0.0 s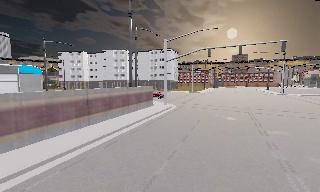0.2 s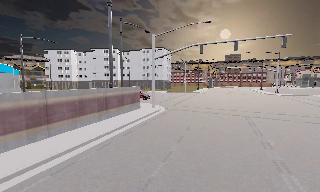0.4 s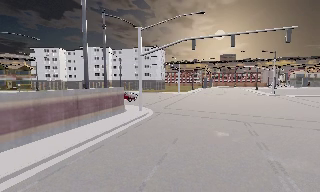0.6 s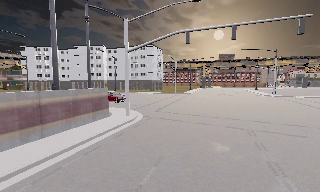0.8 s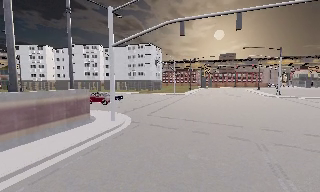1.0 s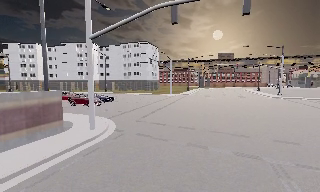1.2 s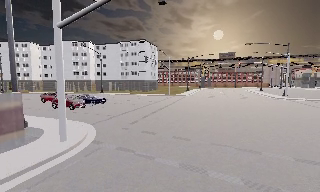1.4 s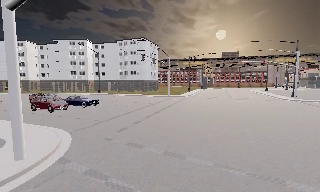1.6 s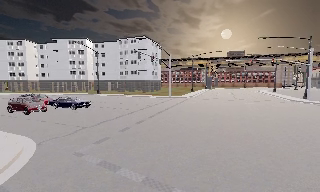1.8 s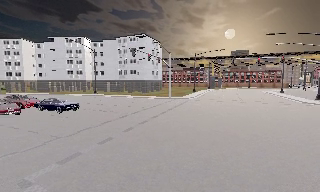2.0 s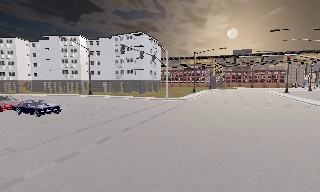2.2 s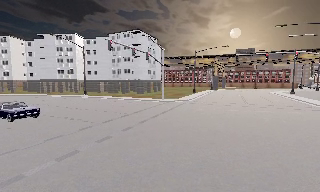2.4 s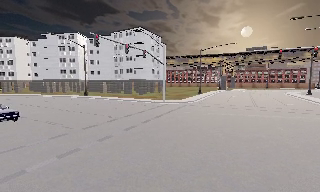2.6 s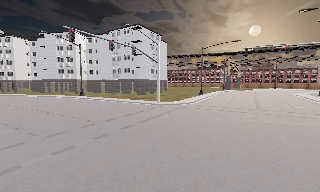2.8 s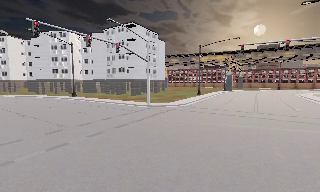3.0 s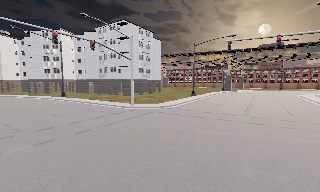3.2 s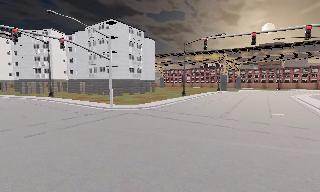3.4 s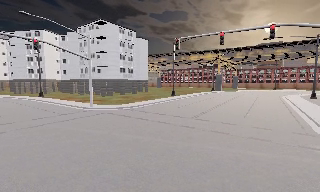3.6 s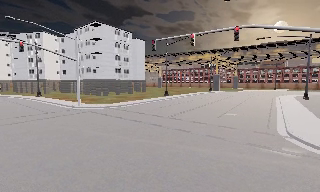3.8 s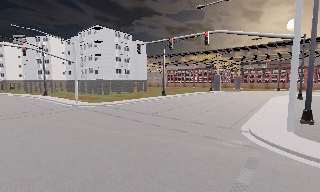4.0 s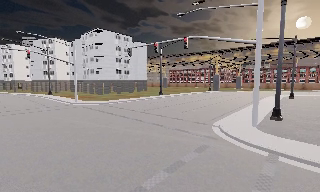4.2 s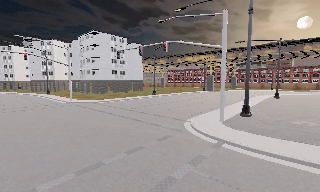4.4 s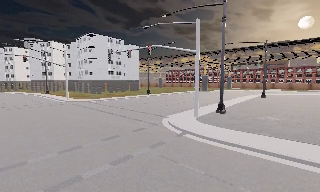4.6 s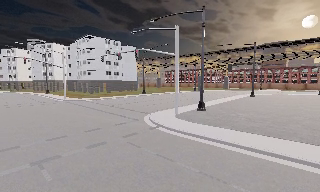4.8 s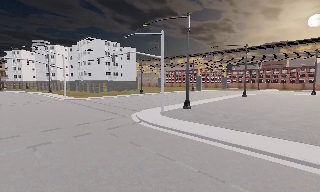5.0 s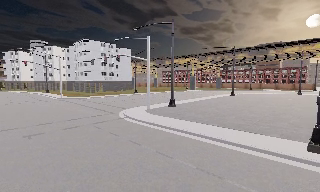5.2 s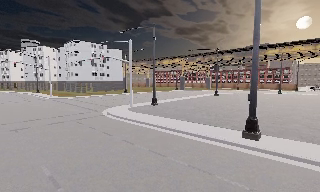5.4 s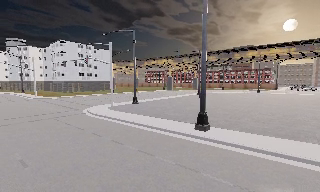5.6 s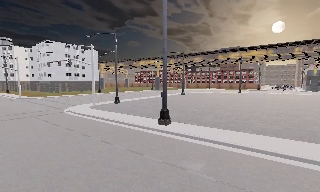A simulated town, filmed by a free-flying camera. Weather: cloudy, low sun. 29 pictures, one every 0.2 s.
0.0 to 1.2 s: The camera travels forward, about 13 m, so what stands in front looms larger.
1.2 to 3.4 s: The camera pans to its left, which is counterclockwise from overhead, by about 15 degrees. It travels forward and to its right, about 25 m, so what stands in front looms larger.
3.4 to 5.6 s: The camera travels to its right and backward, about 25 m, so close, fixed things drift to the left.
The film runs backward here.
